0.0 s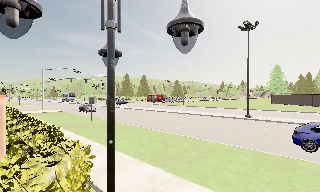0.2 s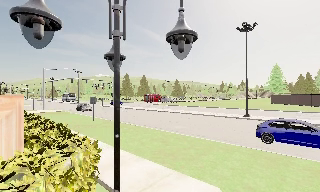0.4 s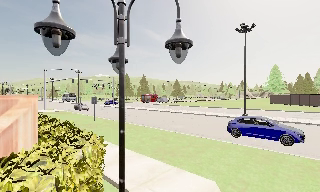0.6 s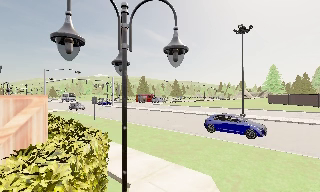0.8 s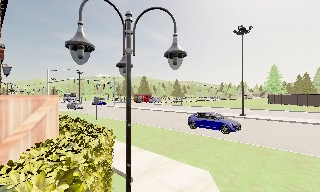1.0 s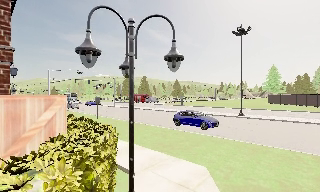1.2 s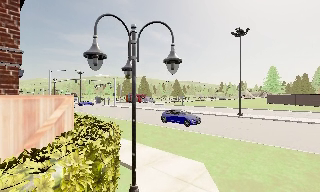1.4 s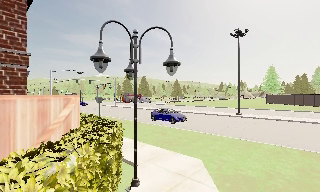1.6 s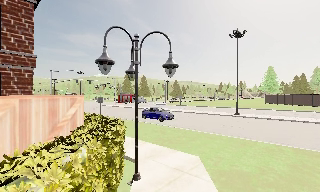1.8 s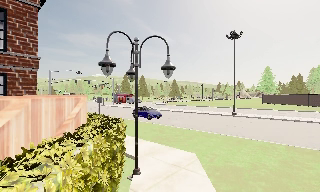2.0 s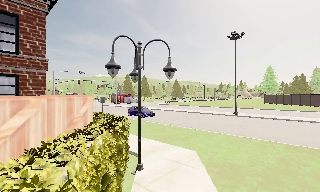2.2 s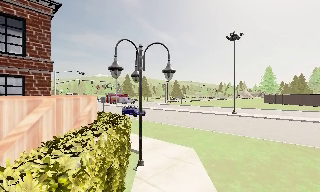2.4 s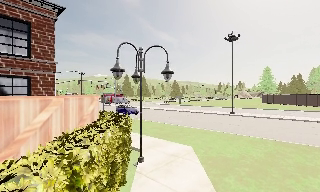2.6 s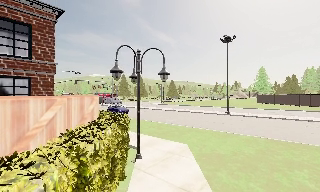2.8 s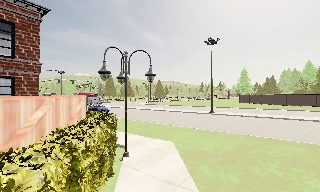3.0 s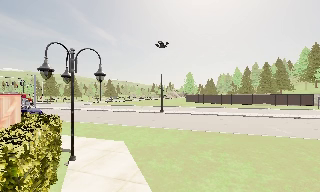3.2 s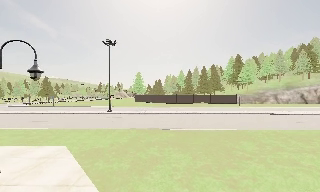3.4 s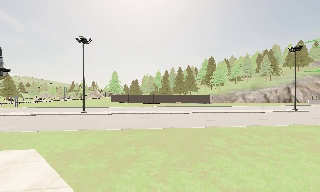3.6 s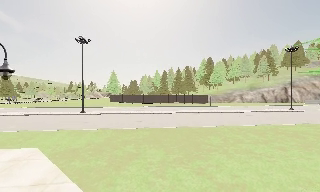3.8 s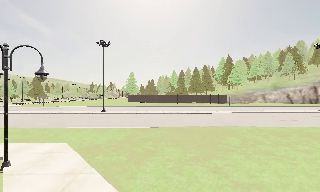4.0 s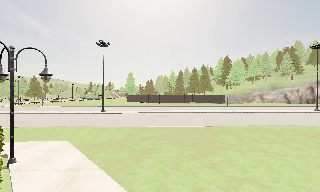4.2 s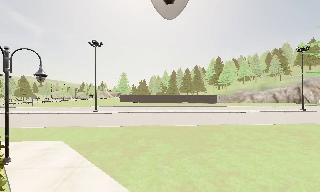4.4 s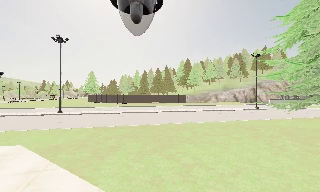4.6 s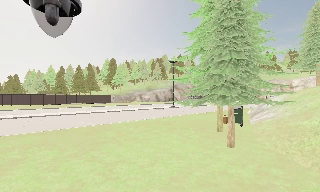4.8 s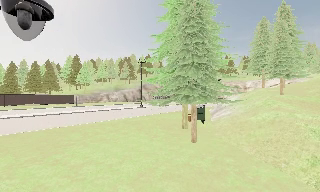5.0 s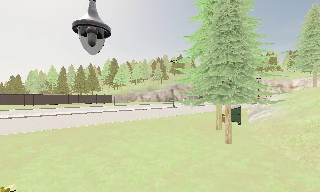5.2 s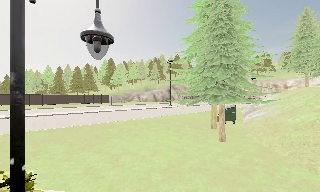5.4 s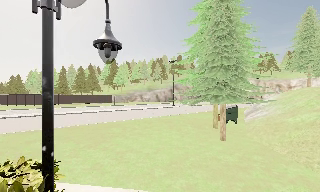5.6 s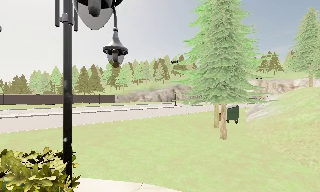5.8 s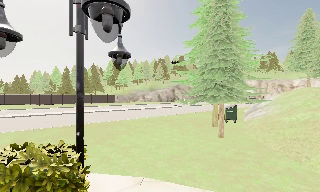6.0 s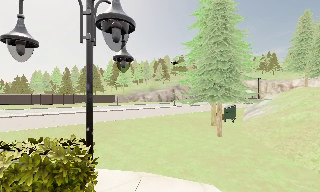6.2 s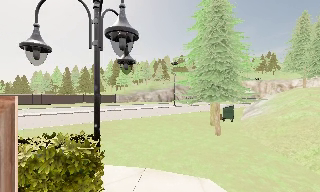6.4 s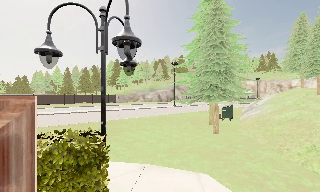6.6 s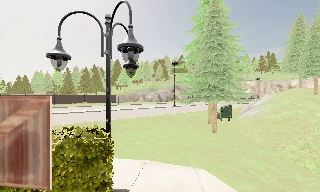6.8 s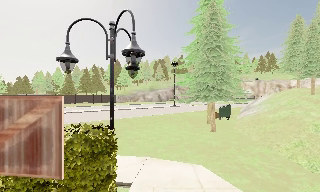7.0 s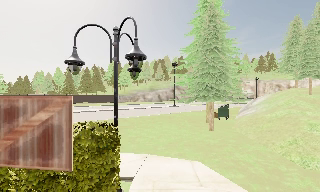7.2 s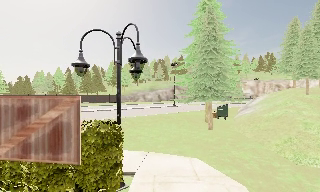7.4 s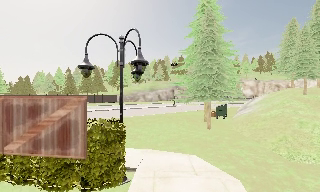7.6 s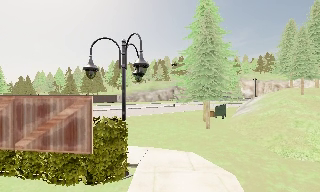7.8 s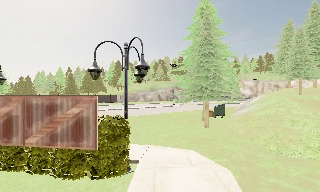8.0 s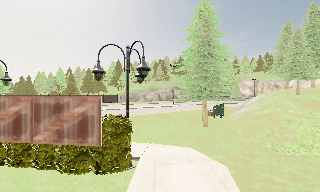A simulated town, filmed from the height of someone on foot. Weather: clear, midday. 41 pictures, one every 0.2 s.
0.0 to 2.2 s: The camera travels backward, about 3.5 m, so what stands in front gets smaller.
2.2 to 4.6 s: The scene slides to the left, as the camera pans about 85 degrees to its right. It travels backward, about 3.5 m.
4.6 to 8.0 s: The camera travels backward, about 6 m, so what stands in front gets smaller.
The film runs backward here.
